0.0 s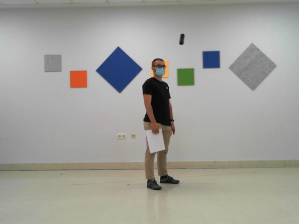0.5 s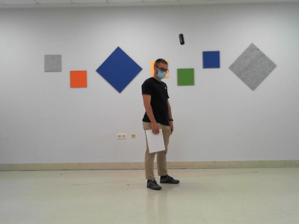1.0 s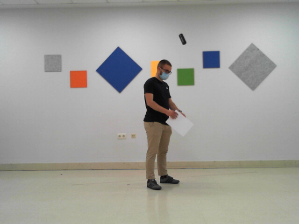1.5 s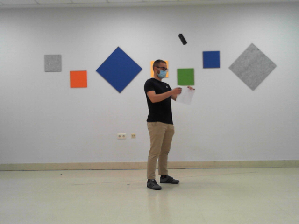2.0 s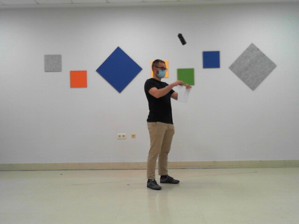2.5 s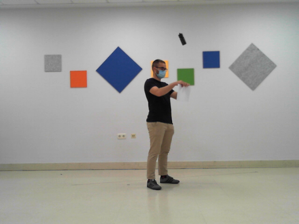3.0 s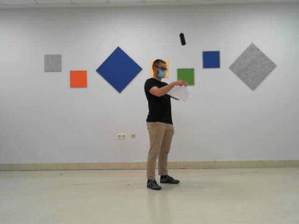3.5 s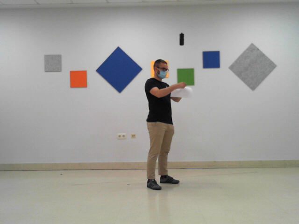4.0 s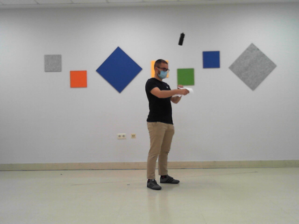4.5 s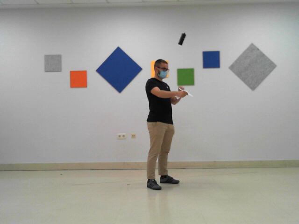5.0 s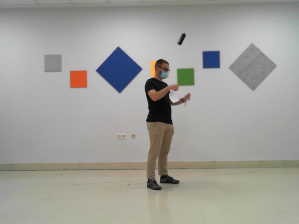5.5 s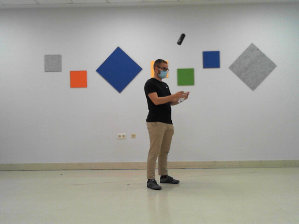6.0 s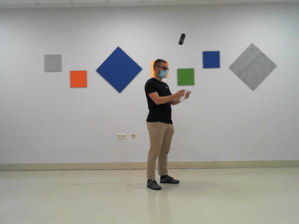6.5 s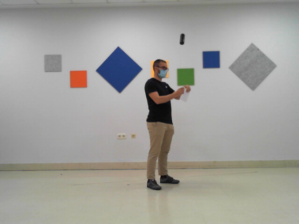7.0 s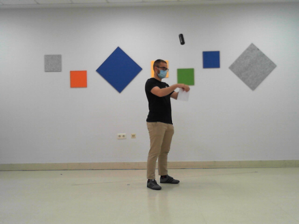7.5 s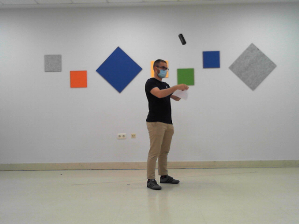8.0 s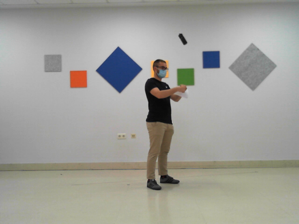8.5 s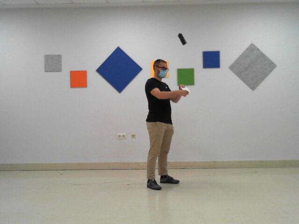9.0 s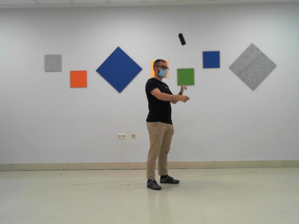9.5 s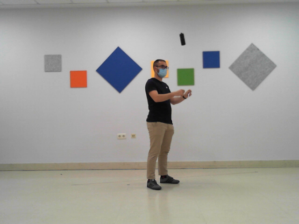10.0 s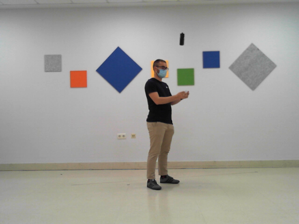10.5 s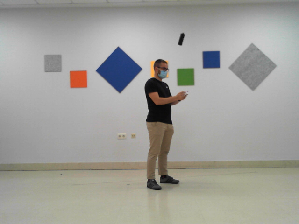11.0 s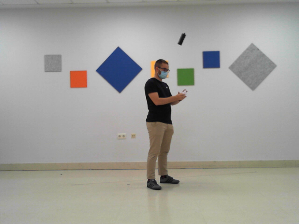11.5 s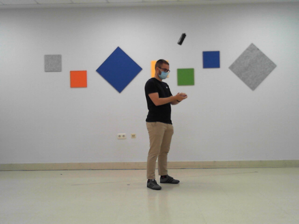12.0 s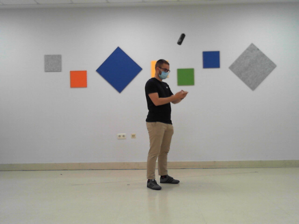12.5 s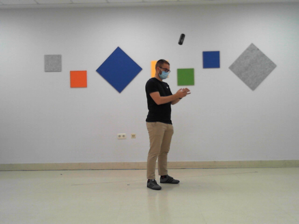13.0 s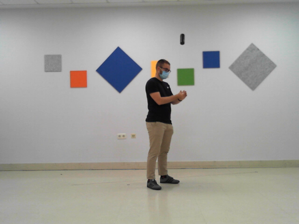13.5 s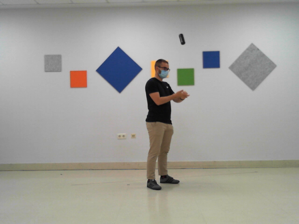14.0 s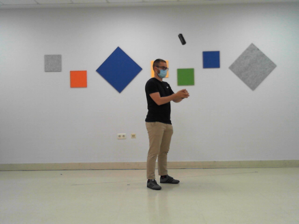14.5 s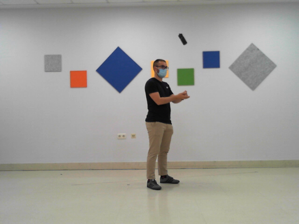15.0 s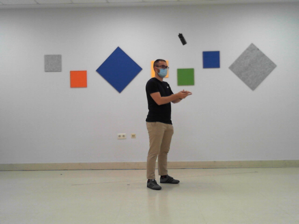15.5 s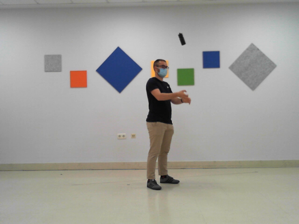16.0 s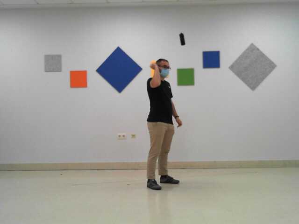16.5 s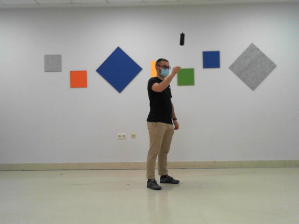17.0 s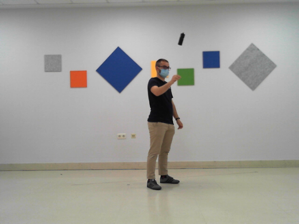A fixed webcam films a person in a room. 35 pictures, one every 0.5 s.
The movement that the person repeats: Tear a paper in 4 pieces, make a ball and throw it.
